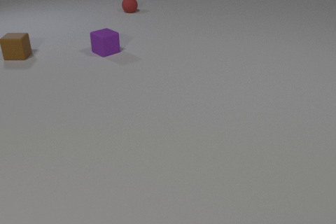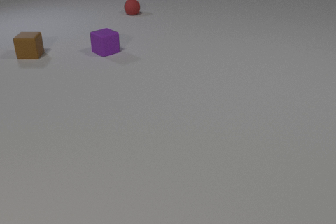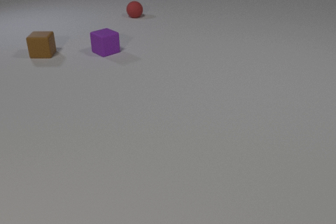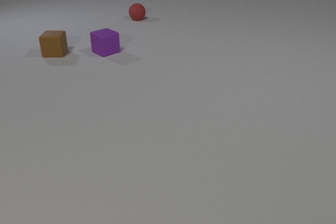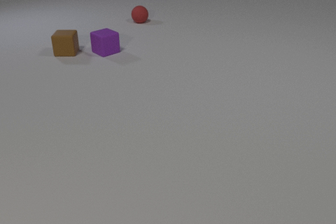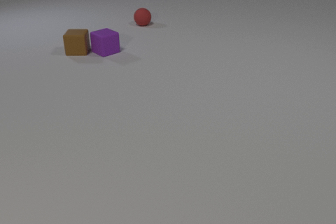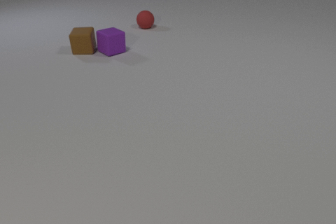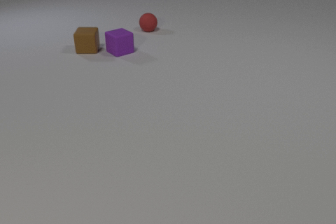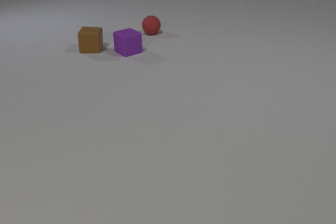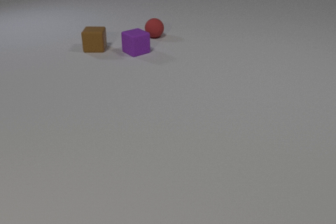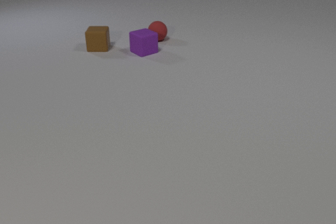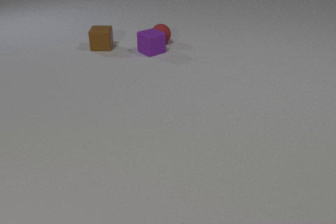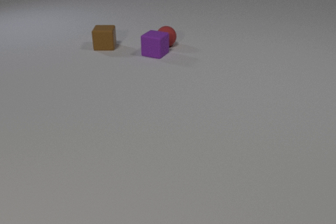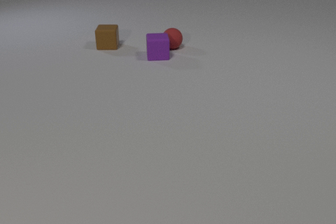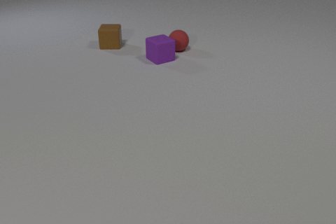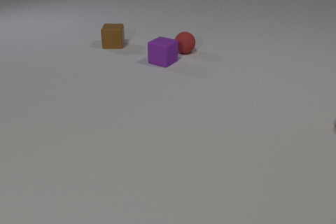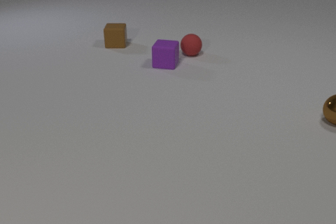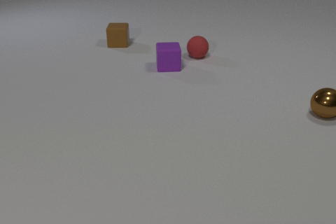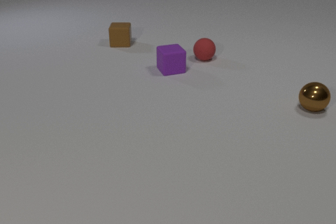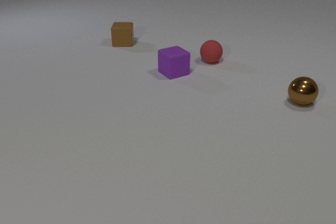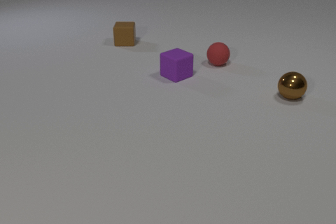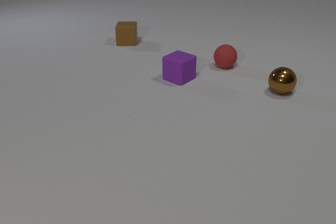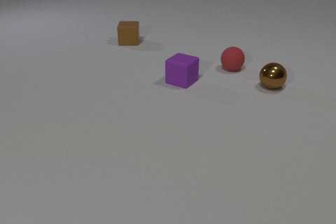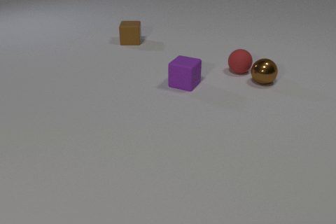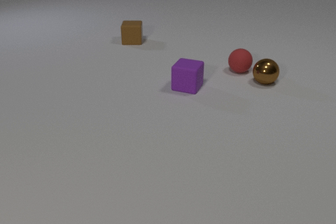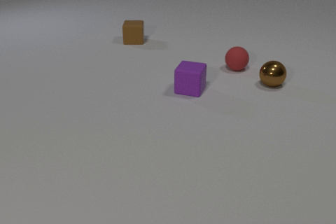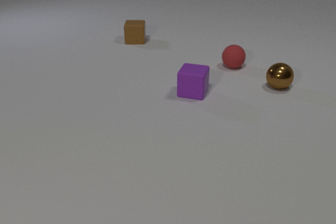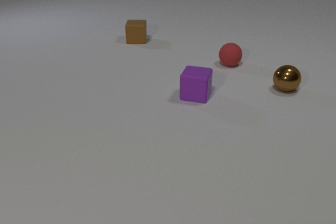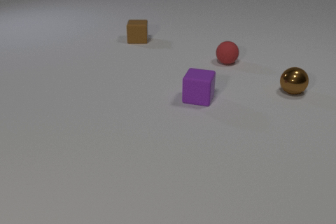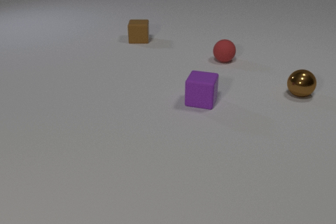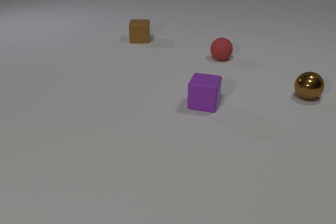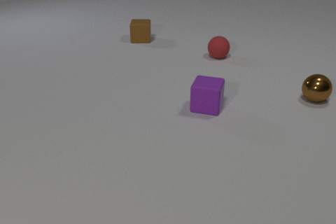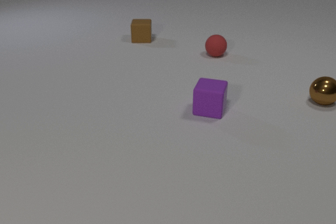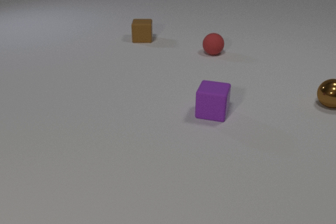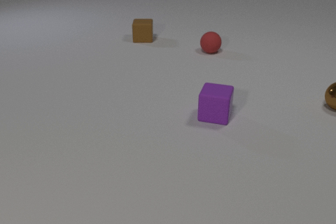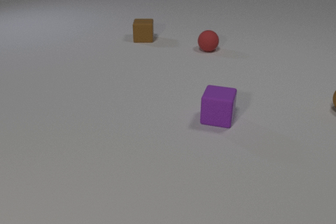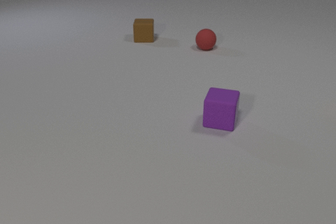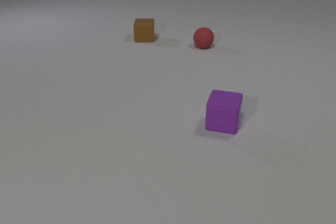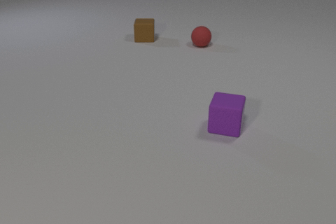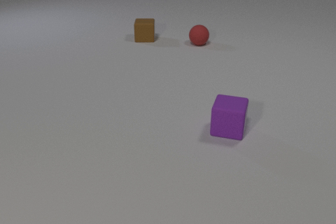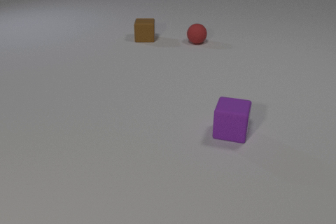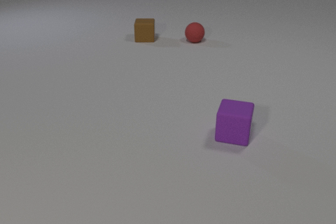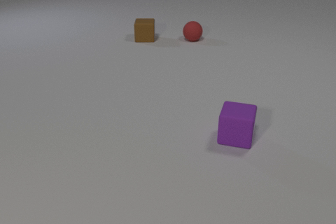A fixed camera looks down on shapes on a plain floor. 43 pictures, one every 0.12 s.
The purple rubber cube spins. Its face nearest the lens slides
to the right.
The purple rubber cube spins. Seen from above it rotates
counterclockwise.
0.00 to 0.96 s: The brown rubber cube slides to the right. The purple rubber cube slides to the right. The red rubber sphere rolls toward the camera. The brown rubber cube and the purple rubber cube collide.
0.96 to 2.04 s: The brown rubber cube slides to the right and away from the camera. The purple rubber cube slides toward the camera and to the right, spins counterclockwise seen from above by about 150 degrees, its near face sliding to the right. The red rubber sphere rolls toward the camera and to the right. The brown metal sphere comes in at the right edge, rolls to the left and away from the camera. The purple rubber cube and the red rubber sphere collide.
2.04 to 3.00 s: The brown rubber cube slides to the right and away from the camera. The purple rubber cube slides toward the camera and to the right, spins counterclockwise seen from above by about 60 degrees, its near face sliding to the right. The red rubber sphere rolls to the right and toward the camera. The brown metal sphere rolls to the left and away from the camera. The red rubber sphere and the brown metal sphere collide.
3.00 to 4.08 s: The brown rubber cube slides to the right and away from the camera. The purple rubber cube slides toward the camera and to the right. The red rubber sphere rolls away from the camera and to the left. The brown metal sphere rolls to the right and toward the camera.
4.08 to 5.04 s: The purple rubber cube slides toward the camera and to the right. The red rubber sphere rolls away from the camera and to the left. The brown metal sphere rolls to the right, leaves at the right edge.
What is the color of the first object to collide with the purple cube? brown.
How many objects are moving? 4.
What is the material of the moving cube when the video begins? rubber.
